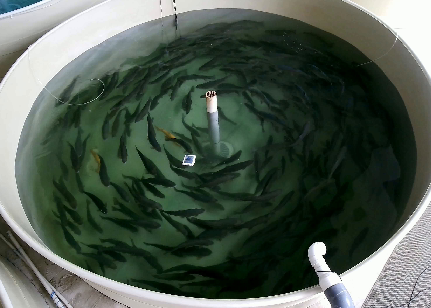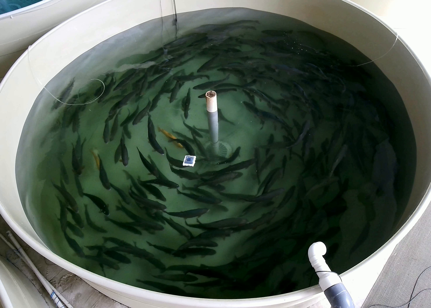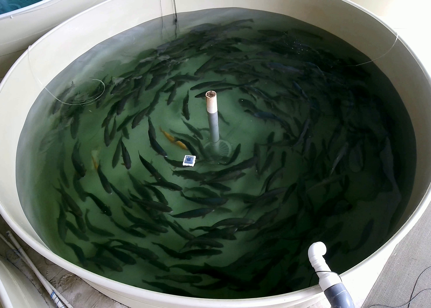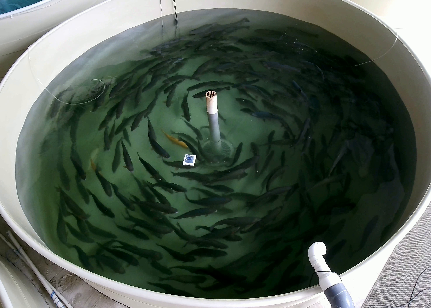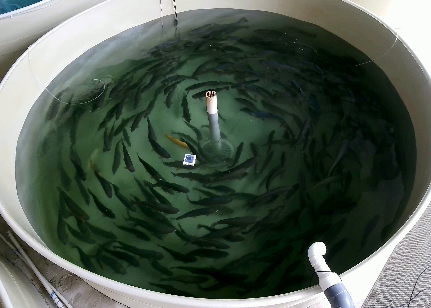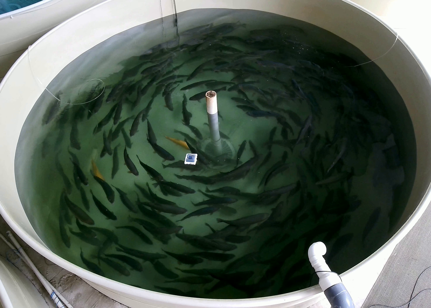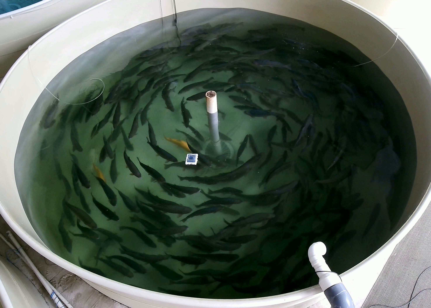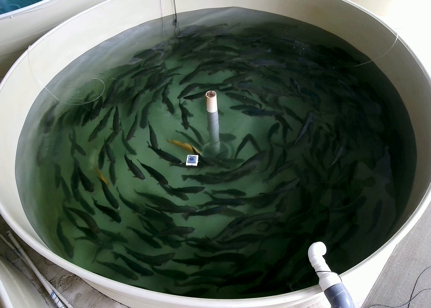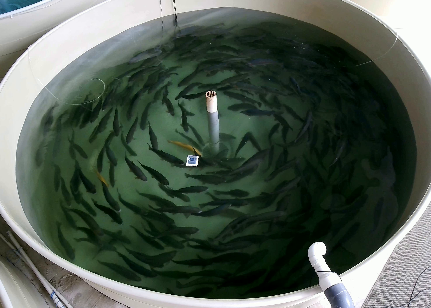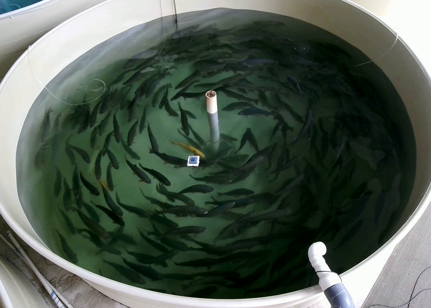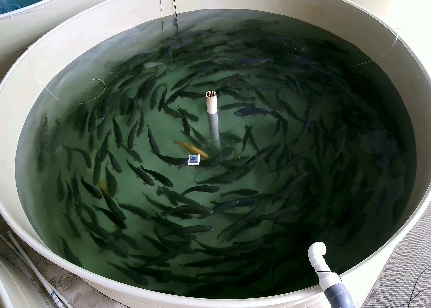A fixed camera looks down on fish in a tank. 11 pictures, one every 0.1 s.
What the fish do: Normal cruising.
